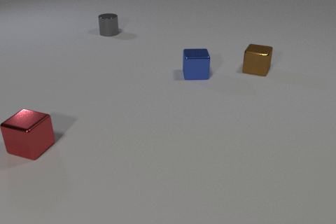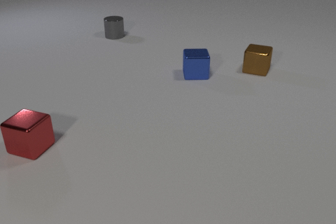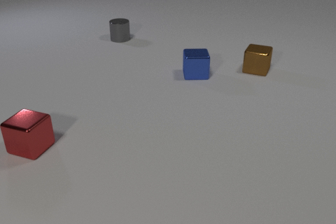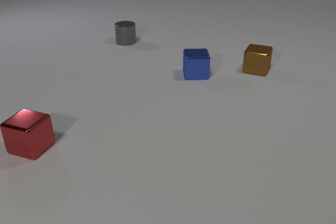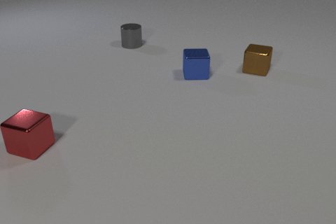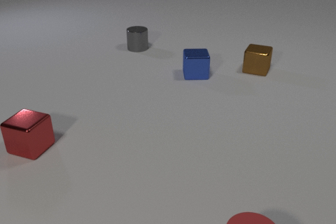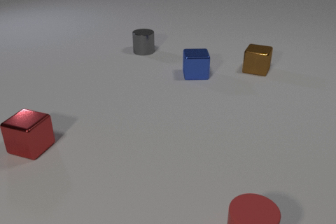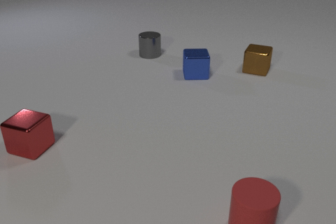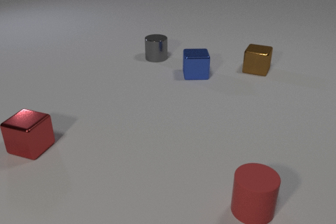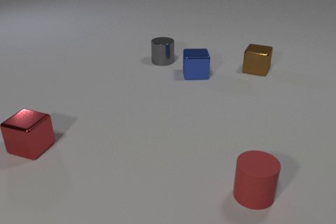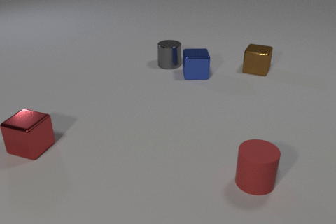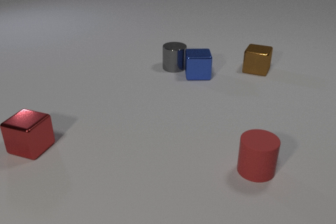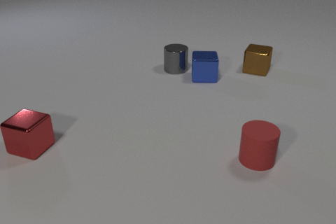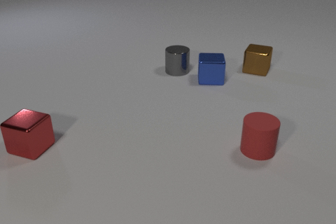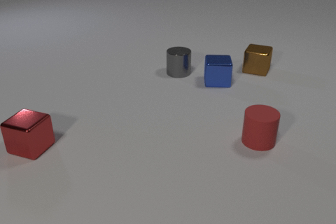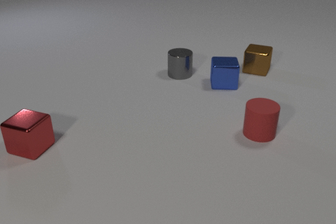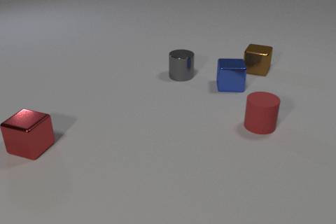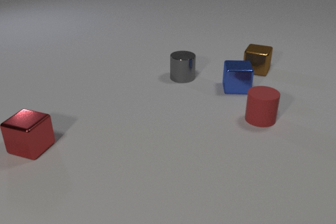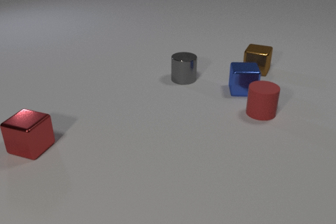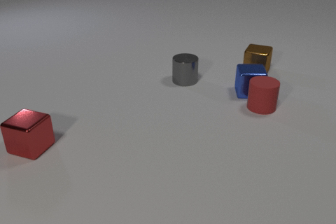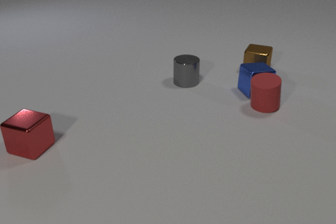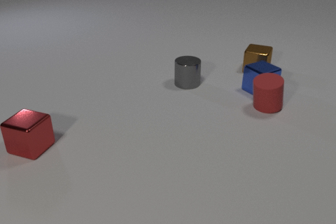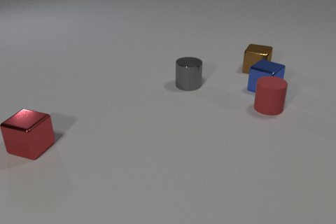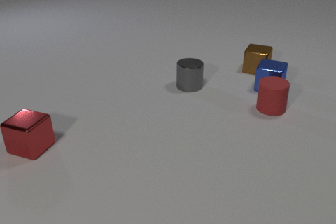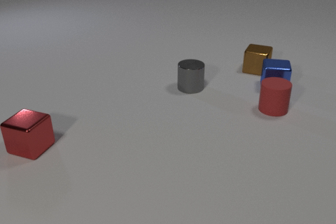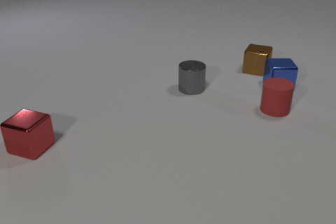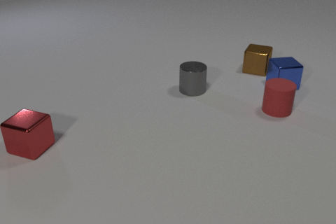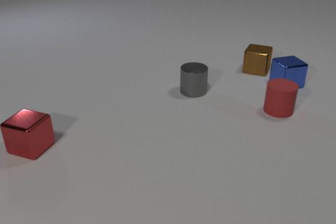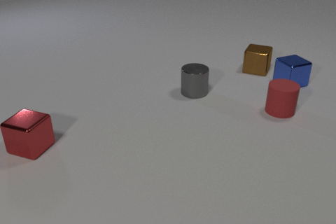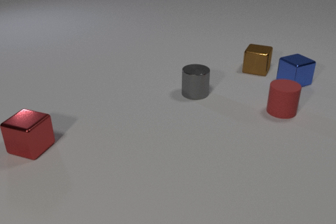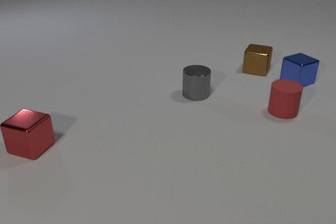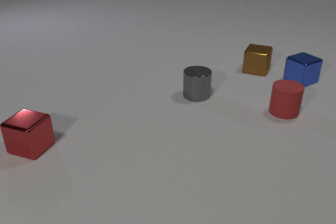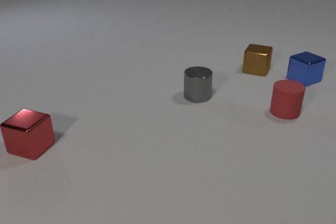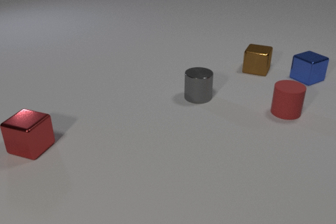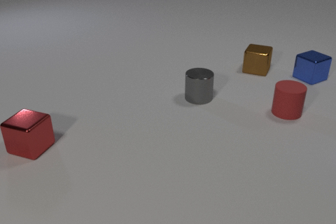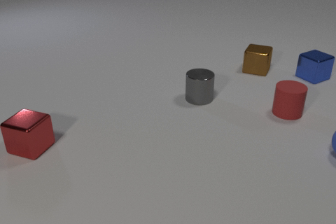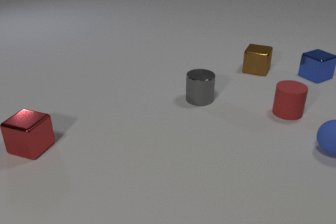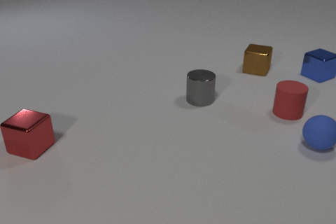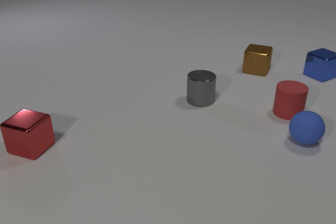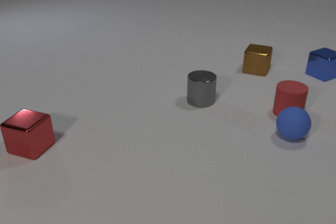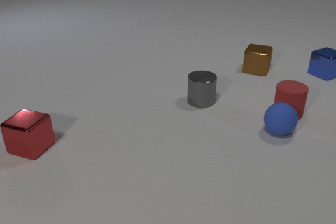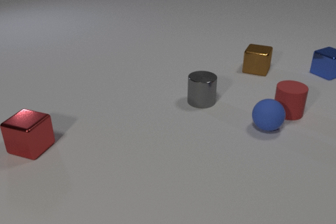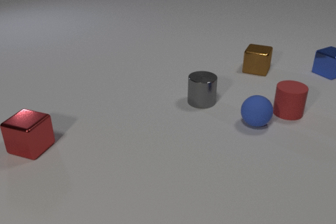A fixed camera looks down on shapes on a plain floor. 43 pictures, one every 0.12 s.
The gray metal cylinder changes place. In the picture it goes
toward the camera.
The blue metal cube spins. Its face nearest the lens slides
to the right.
0.00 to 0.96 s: The gray metal cylinder slides toward the camera and to the right. The red rubber cylinder comes in at the bottom edge, slides away from the camera.
0.96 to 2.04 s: The gray metal cylinder slides toward the camera and to the right. The blue metal cube slides to the right and toward the camera. The red rubber cylinder slides away from the camera. The gray metal cylinder and the blue metal cube collide.
2.04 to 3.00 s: The gray metal cylinder slides toward the camera. The blue metal cube slides to the right, spins so that its near face slides to the right, counterclockwise seen from above. The red rubber cylinder slides away from the camera and to the right. The blue metal cube and the red rubber cylinder collide.
3.00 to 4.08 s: The gray metal cylinder slides toward the camera. The blue metal cube slides to the right and away from the camera, spins counterclockwise seen from above by about 30 degrees, its near face sliding to the right. The red rubber cylinder slides to the right.
4.08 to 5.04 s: The gray metal cylinder slides toward the camera. The blue metal cube slides away from the camera and to the right. The blue rubber sphere comes in at the right edge, rolls to the left.
What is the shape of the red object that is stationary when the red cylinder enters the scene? cube.
How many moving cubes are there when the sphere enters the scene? 1.
How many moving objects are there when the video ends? 3.
